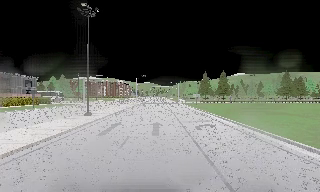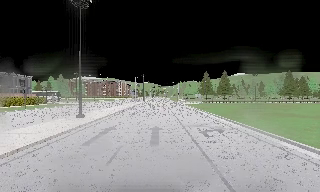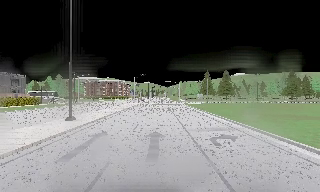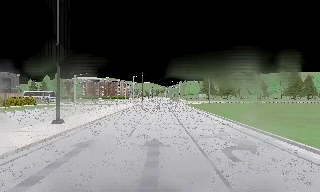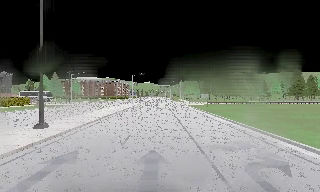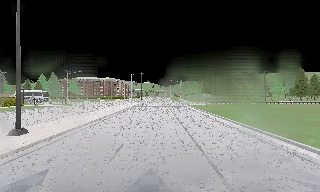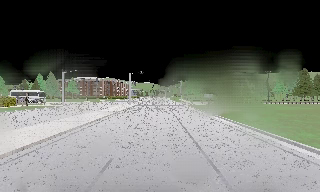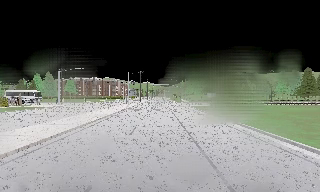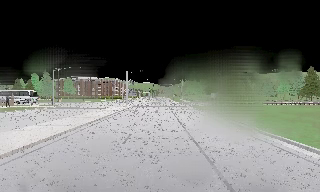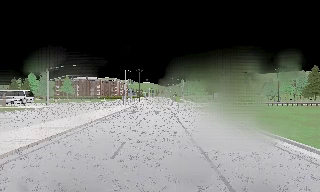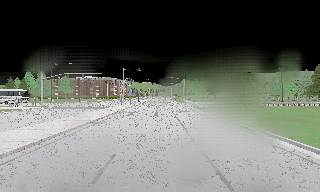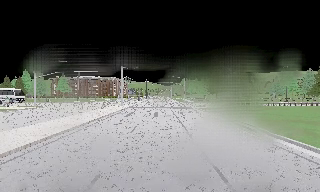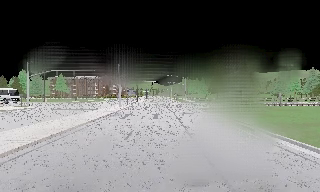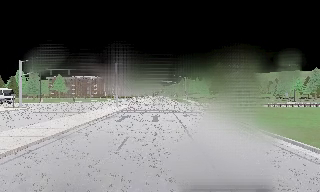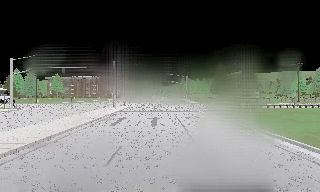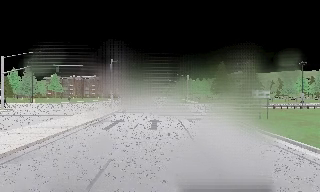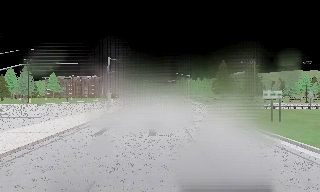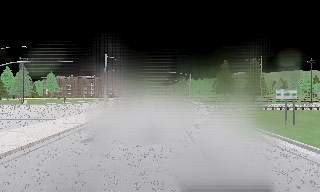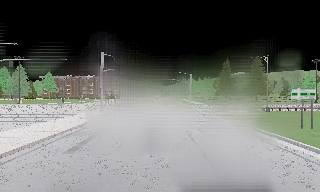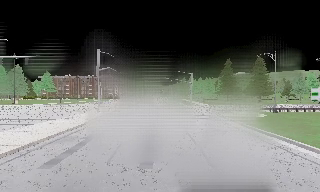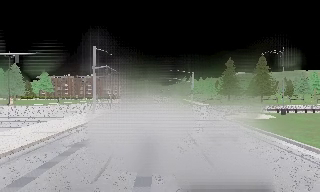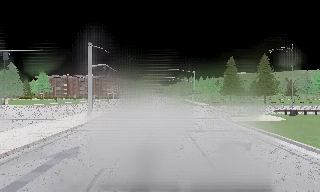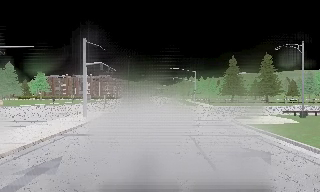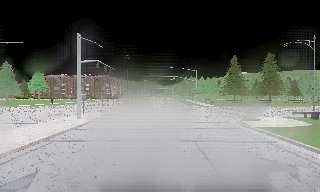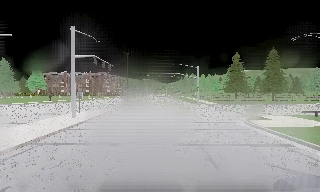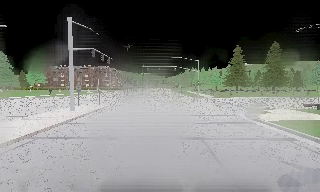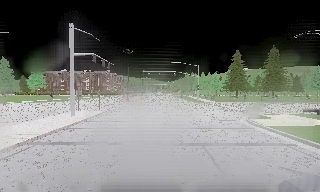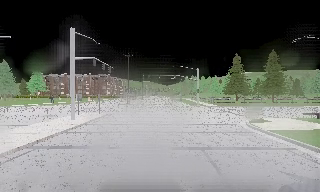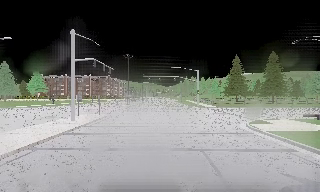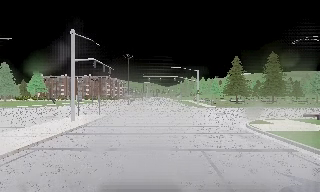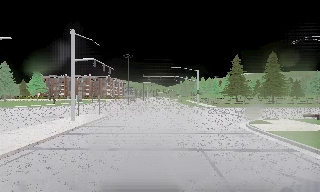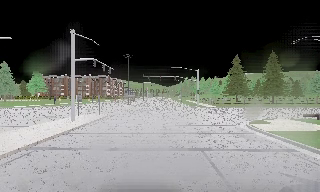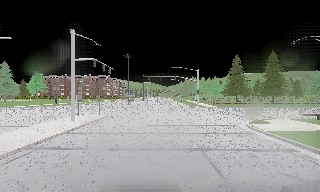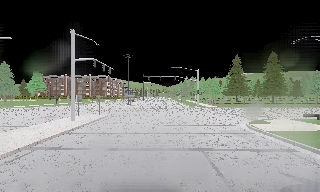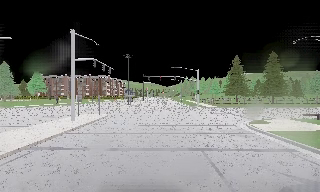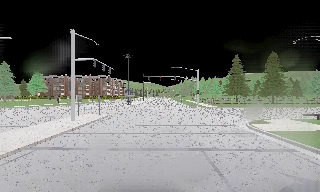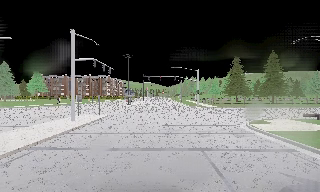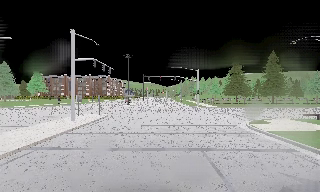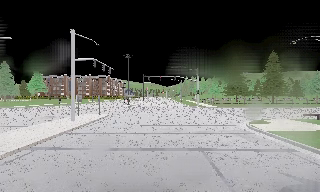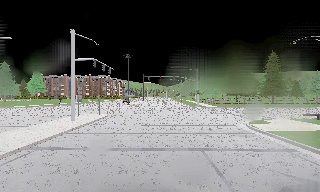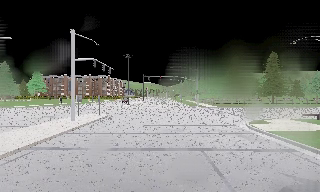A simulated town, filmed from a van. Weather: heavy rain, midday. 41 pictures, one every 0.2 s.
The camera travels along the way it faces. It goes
forward.
0.0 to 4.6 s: The camera travels forward, about 35 m, so what stands in front looms larger.
4.6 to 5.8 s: The camera travels forward, about 1 m, so what stands in front looms larger. It loses speed.
5.8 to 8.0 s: The camera keeps its place and its aim.
The film runs forward here.
